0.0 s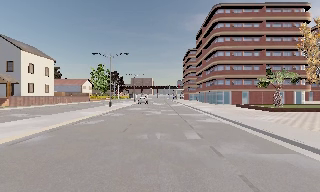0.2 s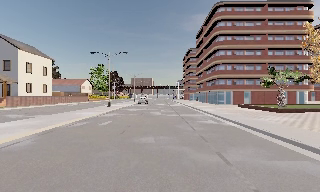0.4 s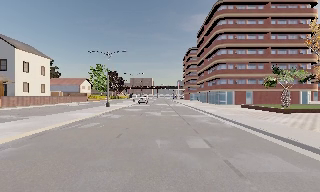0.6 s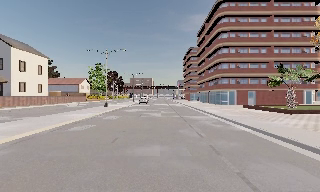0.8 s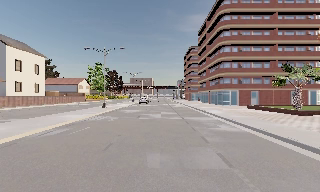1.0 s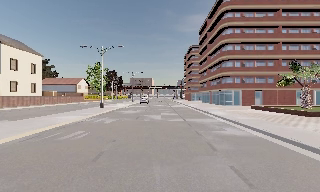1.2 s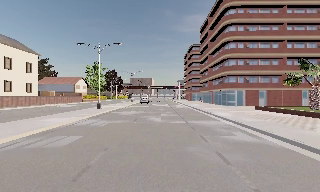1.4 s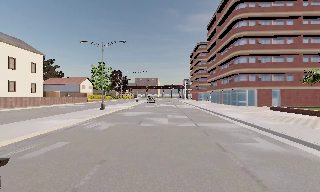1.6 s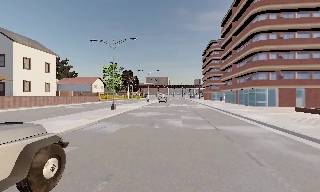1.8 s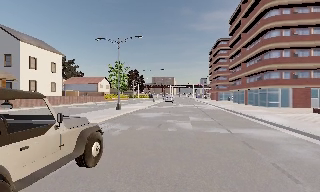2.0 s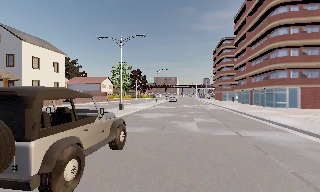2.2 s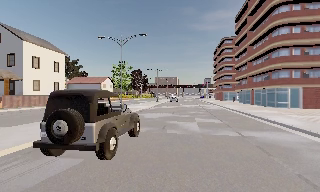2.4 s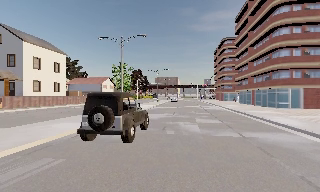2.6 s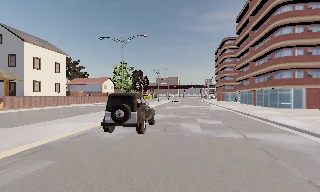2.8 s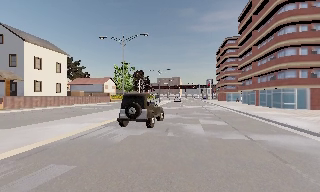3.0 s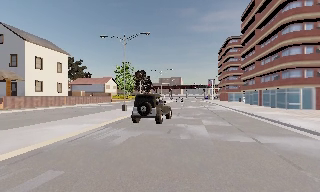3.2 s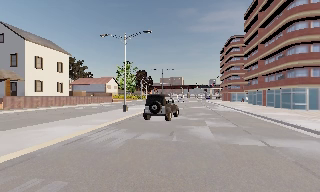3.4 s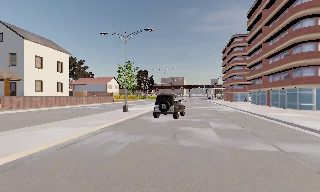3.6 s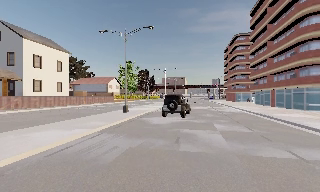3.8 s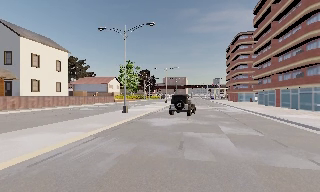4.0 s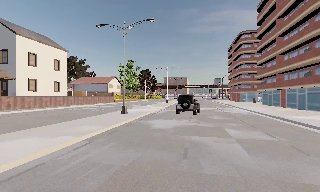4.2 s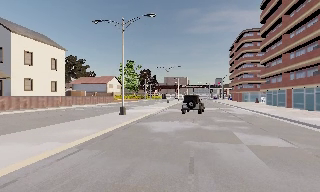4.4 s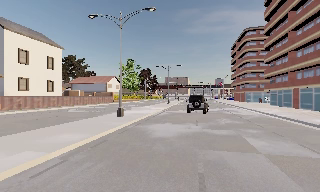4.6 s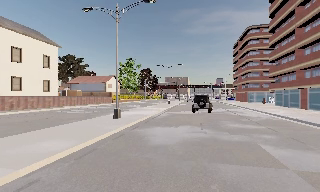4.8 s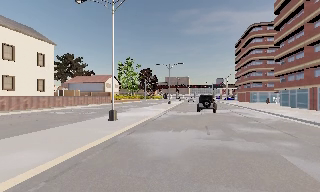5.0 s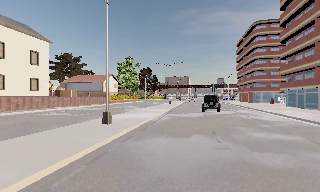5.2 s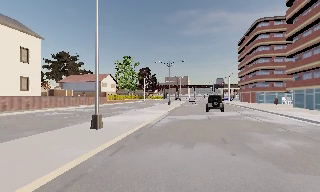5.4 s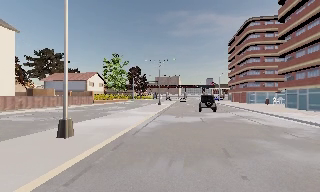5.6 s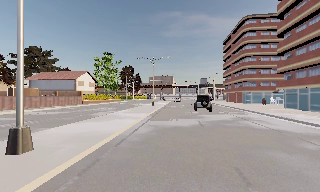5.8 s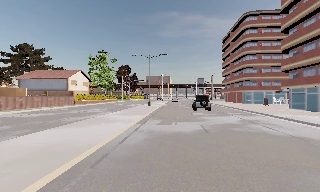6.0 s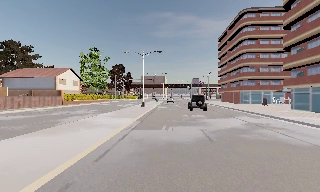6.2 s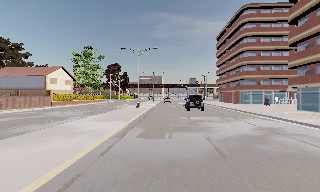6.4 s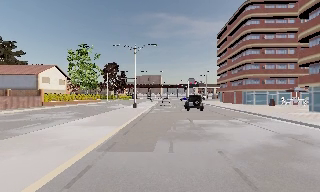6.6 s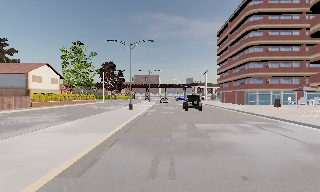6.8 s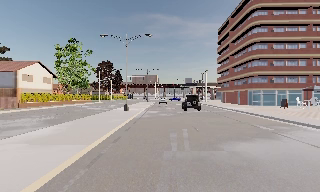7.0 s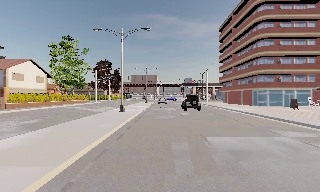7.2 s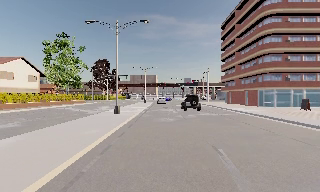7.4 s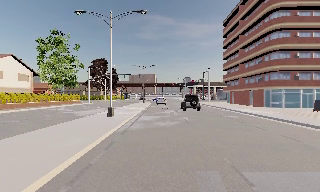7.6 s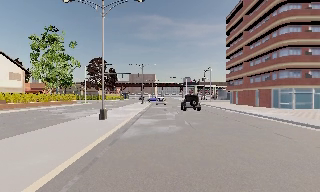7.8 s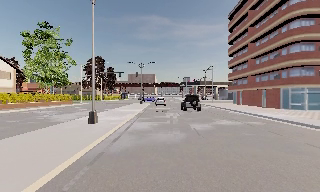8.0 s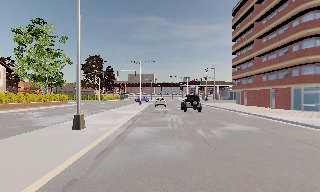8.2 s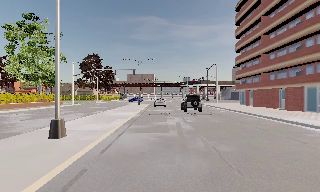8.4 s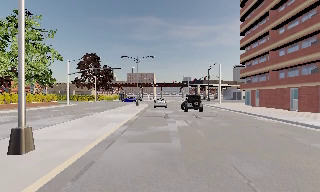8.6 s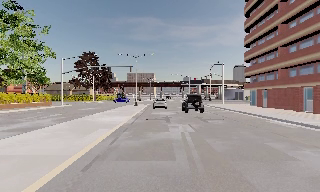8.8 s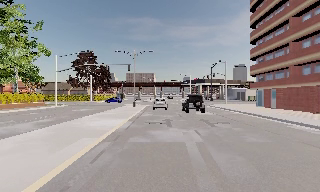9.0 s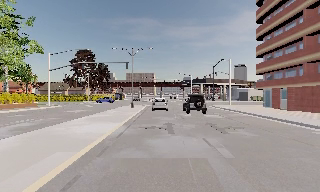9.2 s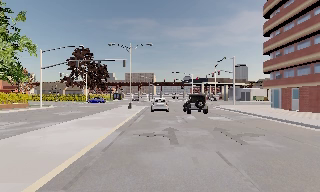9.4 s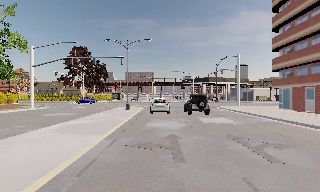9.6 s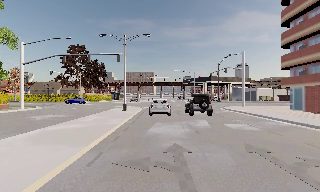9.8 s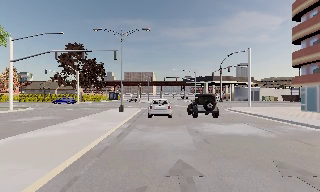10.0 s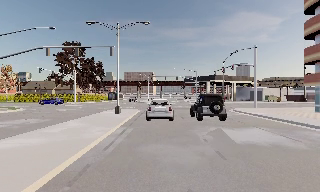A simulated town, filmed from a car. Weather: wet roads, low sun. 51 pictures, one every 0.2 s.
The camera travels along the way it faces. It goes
forward.
0.0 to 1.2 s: The camera travels forward, about 4.5 m, so what stands in front looms larger.
1.2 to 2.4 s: The camera travels forward, about 3 m, so what stands in front looms larger. It loses speed.
2.4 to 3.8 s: The camera travels forward, about 3 m, so what stands in front looms larger. It gains speed.
3.8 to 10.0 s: The scene slides to the left, as the camera pans about 10 degrees to its right. It travels forward, about 45 m, so what stands in front looms larger.
The film runs forward here.
